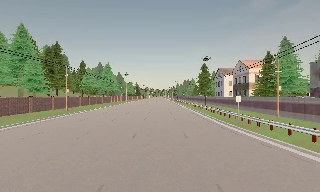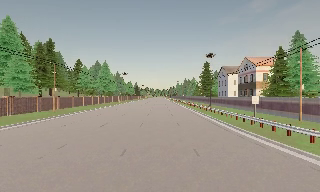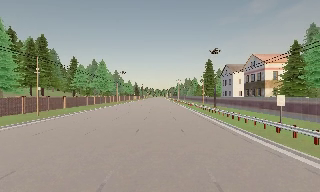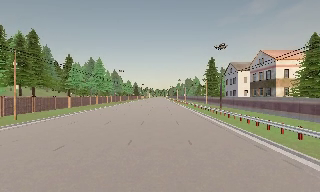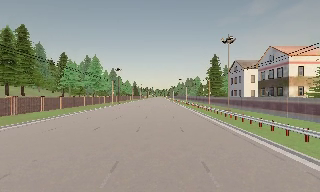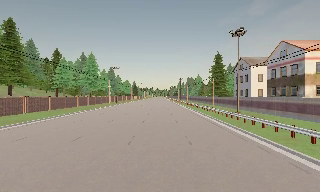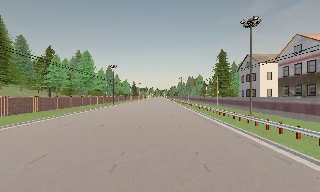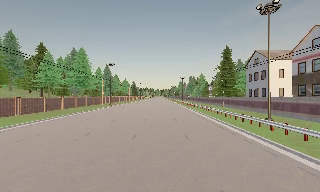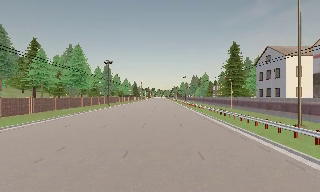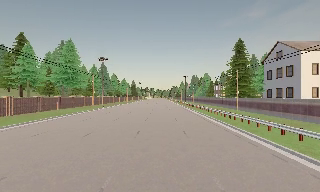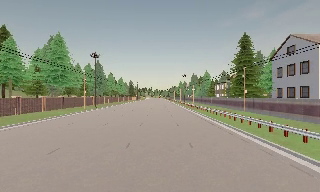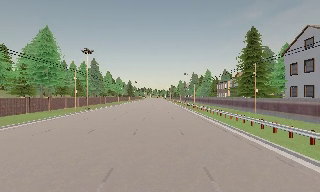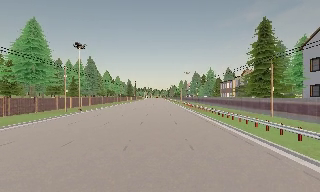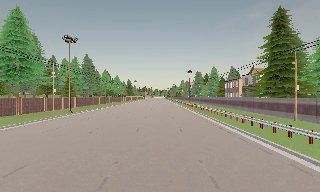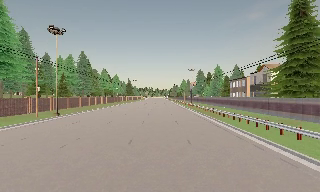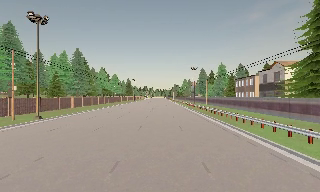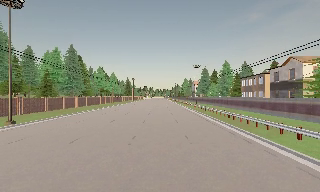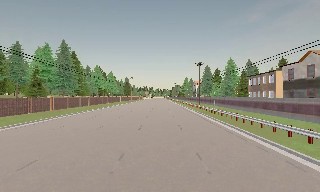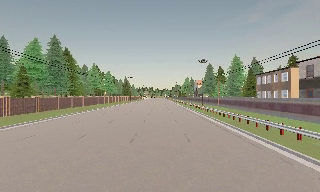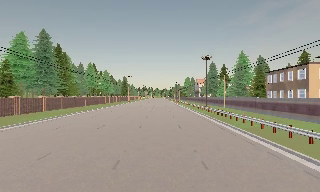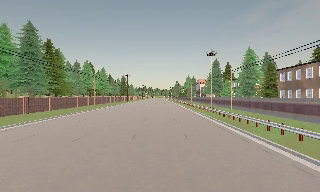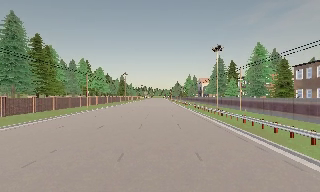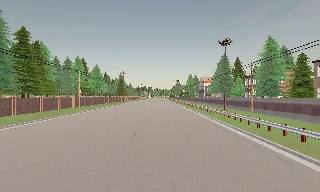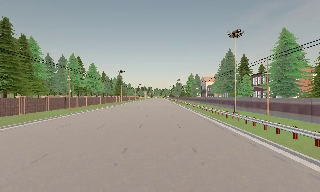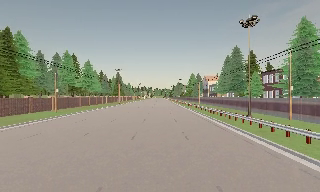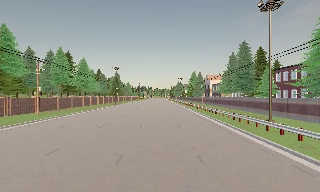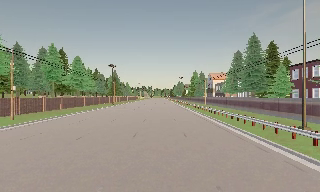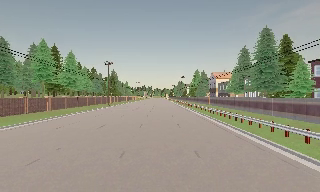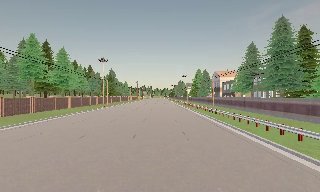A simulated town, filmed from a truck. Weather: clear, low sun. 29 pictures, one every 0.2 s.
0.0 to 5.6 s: The camera travels forward, about 95 m, so what stands in front looms larger.
The film runs forward here.
